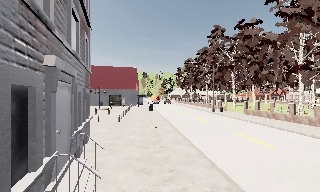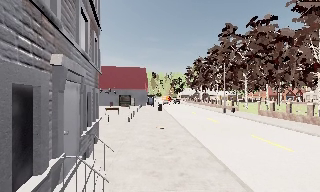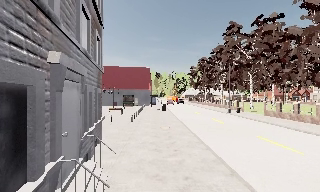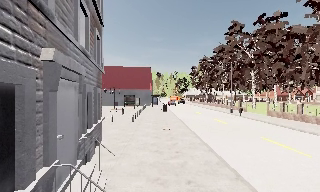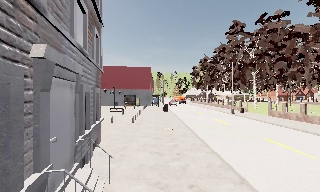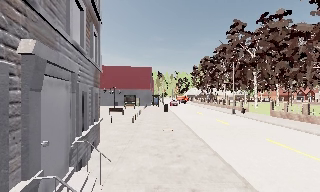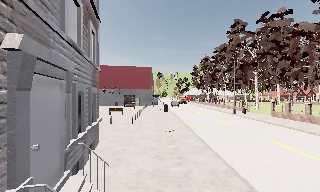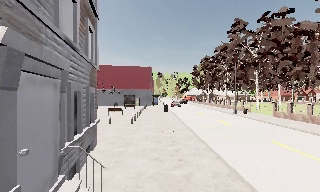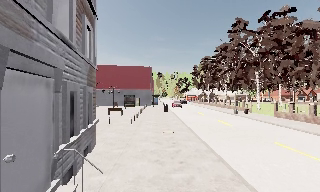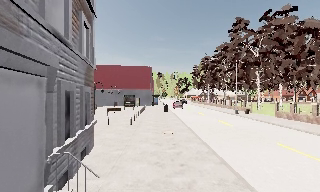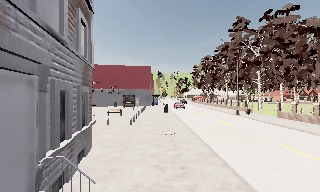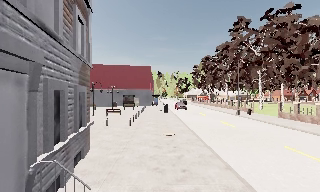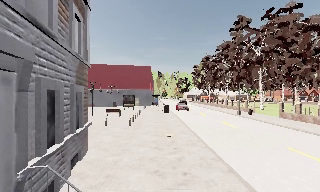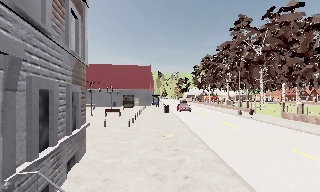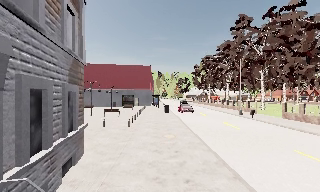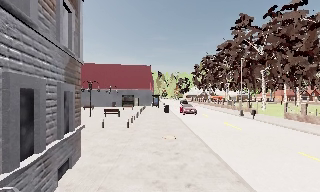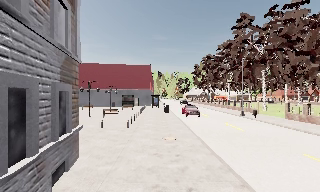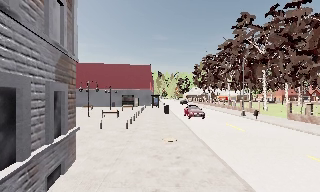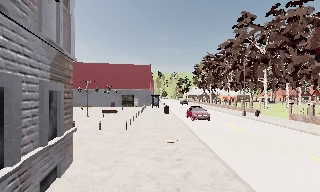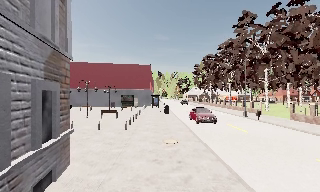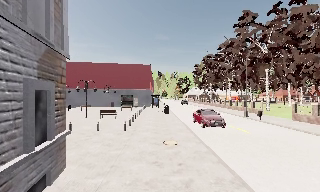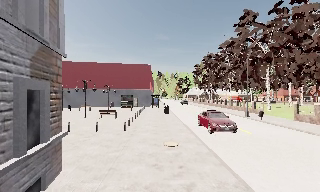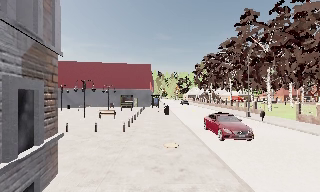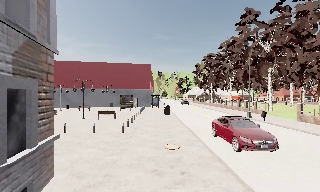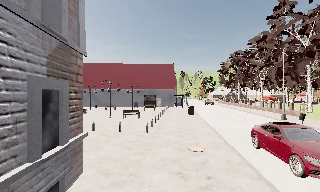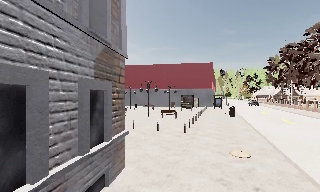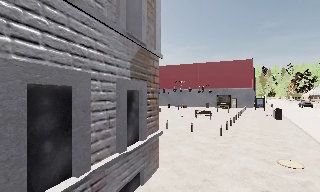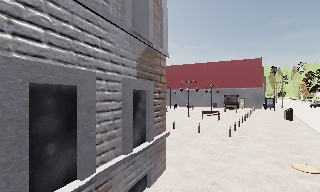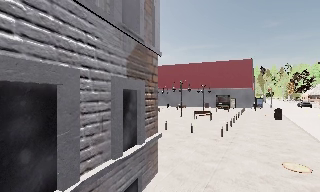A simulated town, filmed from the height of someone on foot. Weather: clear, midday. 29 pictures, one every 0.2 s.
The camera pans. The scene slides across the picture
to the right.
The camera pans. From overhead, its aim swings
counterclockwise.
0.0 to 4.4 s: The camera travels forward, about 5 m, so what stands in front looms larger.
4.4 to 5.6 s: The scene slides to the right, as the camera pans about 35 degrees to its left. It travels forward, about 1 m.
The film runs forward here.
